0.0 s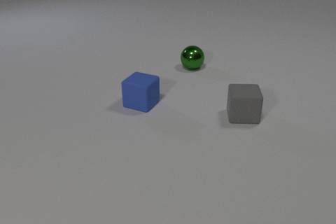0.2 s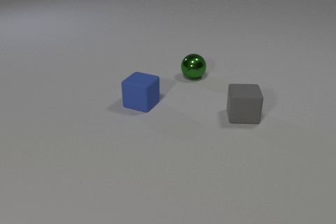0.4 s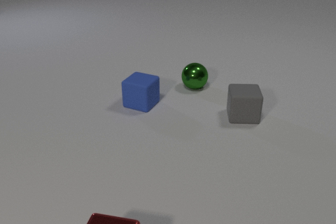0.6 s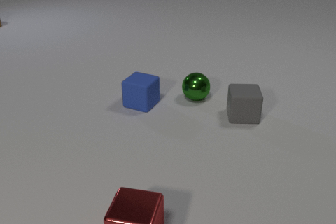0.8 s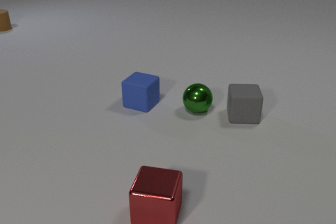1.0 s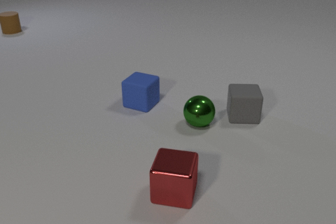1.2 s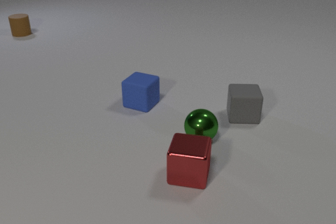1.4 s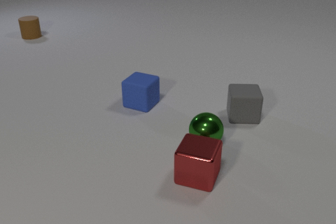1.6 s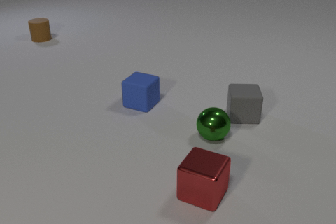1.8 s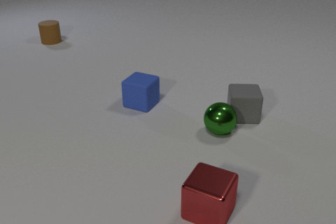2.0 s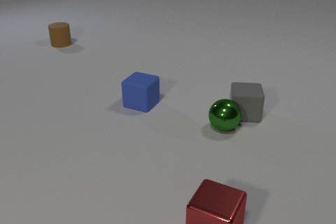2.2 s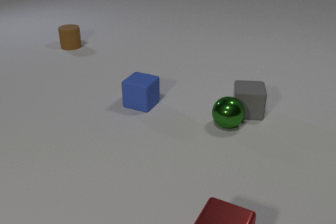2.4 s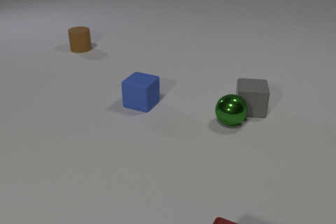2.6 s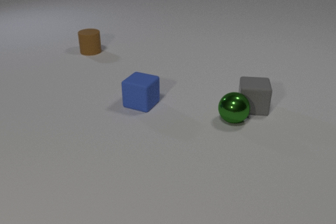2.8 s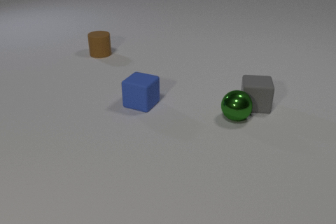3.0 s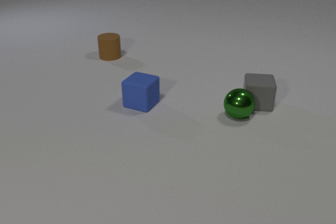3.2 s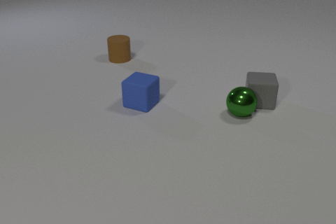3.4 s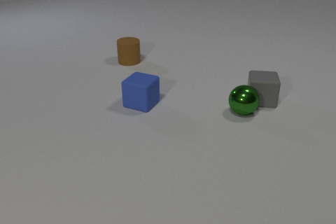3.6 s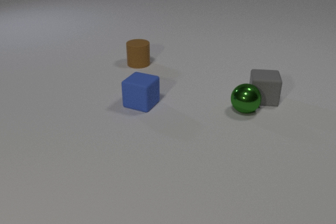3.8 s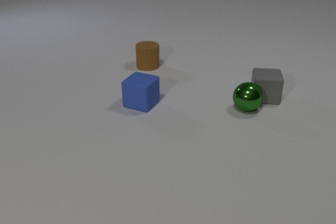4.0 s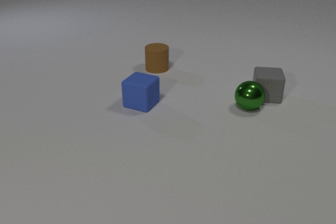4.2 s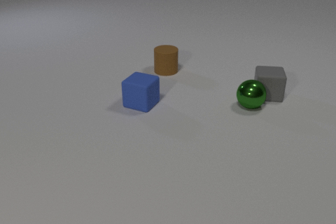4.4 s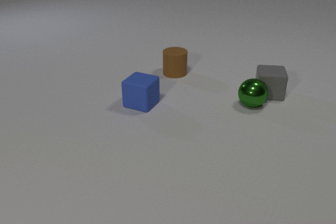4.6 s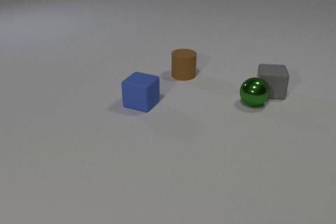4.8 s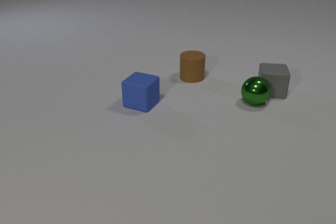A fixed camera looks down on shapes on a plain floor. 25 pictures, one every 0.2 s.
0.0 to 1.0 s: The red metal cube comes in at the bottom edge, slides away from the camera and to the right. The green metal sphere rolls toward the camera. The brown rubber cylinder comes in at the left edge, slides toward the camera and to the right.
1.0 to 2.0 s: The red metal cube slides toward the camera and to the right. The green metal sphere rolls to the right. The brown rubber cylinder slides toward the camera and to the right. The red metal cube and the green metal sphere collide. The green metal sphere and the gray rubber cube collide.
2.0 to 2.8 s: The red metal cube slides toward the camera, leaves at the bottom edge. The green metal sphere rolls away from the camera and to the right. The gray rubber cube slides away from the camera and to the right. The brown rubber cylinder slides to the right and toward the camera.
2.8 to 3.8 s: The green metal sphere rolls away from the camera and to the right. The gray rubber cube slides away from the camera and to the right. The brown rubber cylinder slides to the right and toward the camera.
3.8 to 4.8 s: The green metal sphere rolls away from the camera and to the right. The gray rubber cube slides away from the camera and to the right. The brown rubber cylinder slides to the right and toward the camera.
How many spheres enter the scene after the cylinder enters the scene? 0.
Are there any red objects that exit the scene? yes.
How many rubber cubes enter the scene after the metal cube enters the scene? 0.
